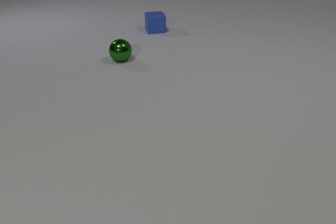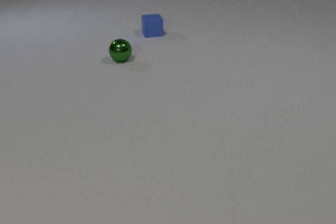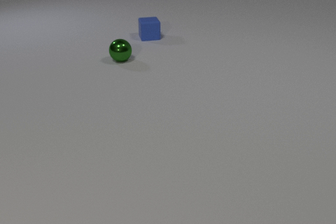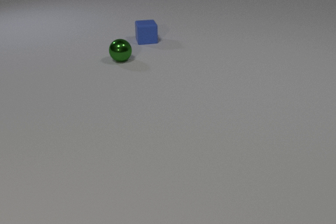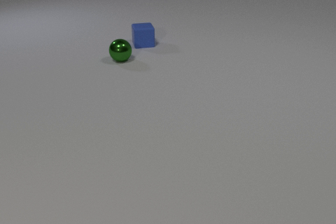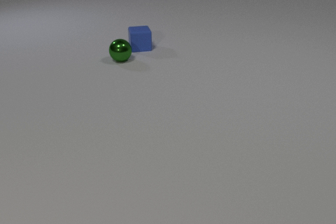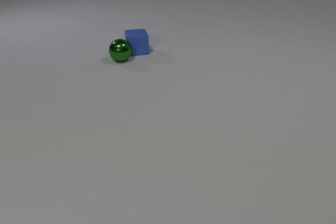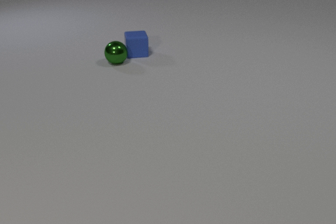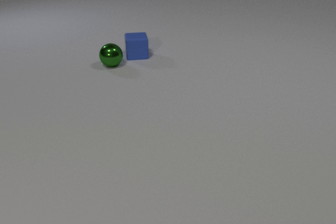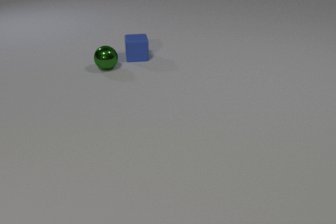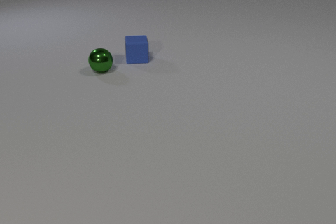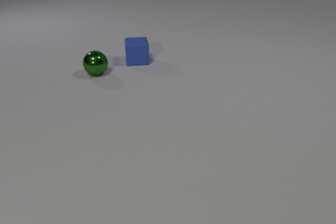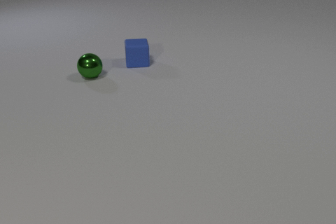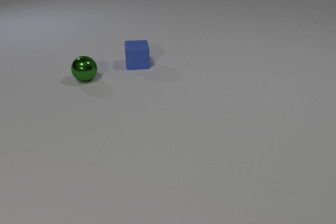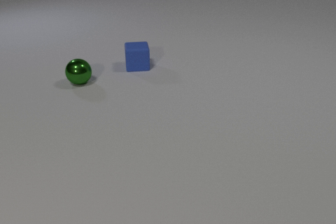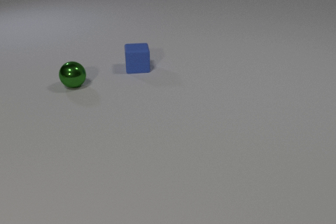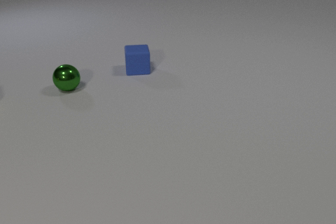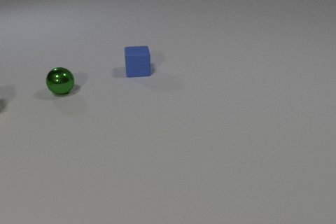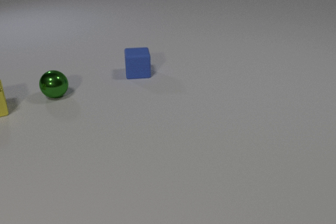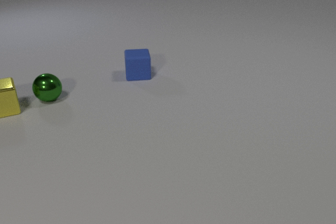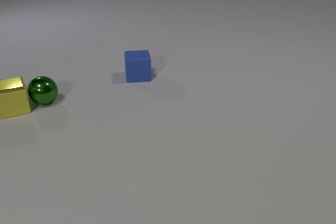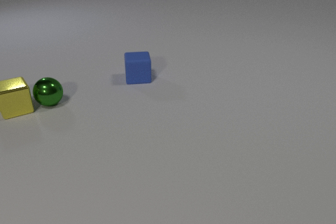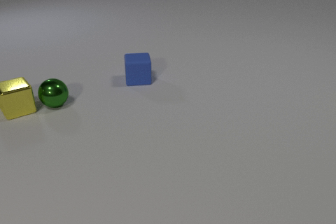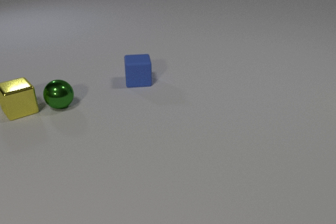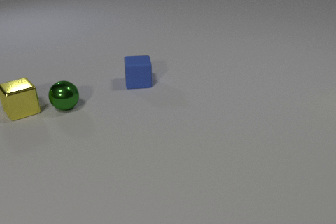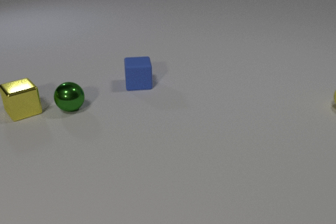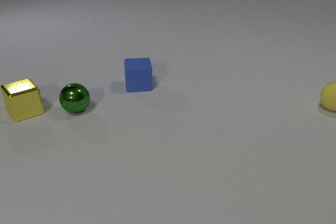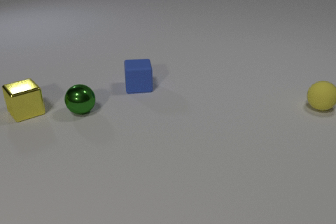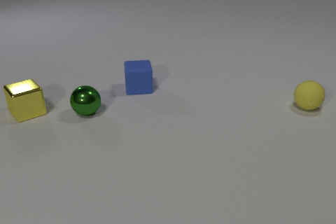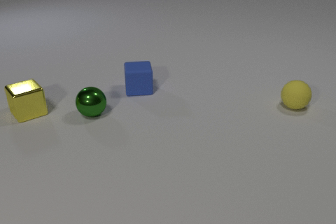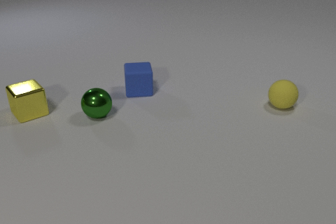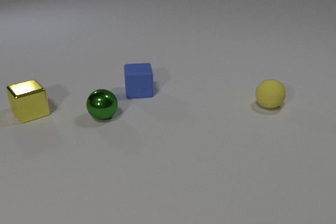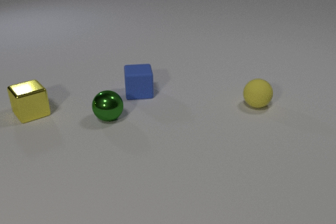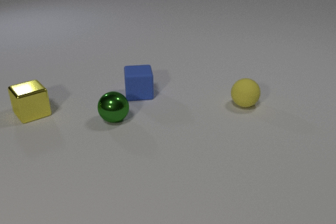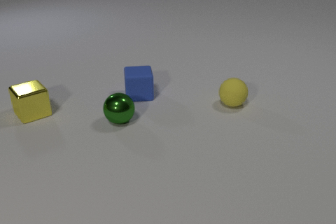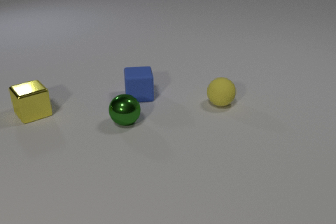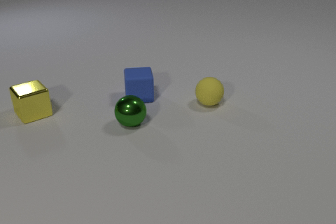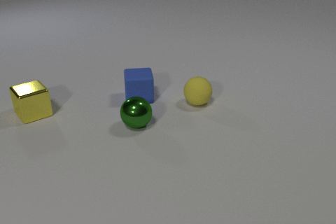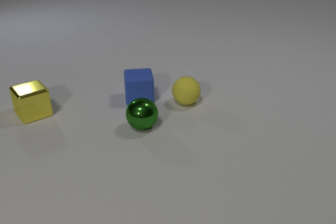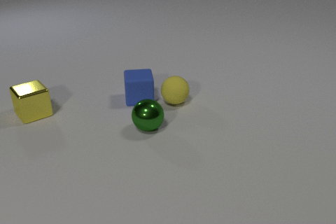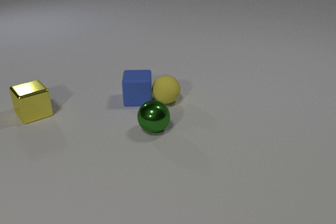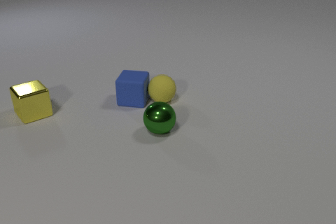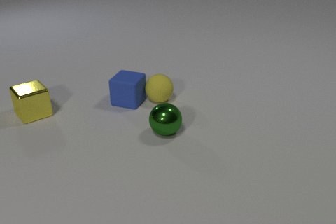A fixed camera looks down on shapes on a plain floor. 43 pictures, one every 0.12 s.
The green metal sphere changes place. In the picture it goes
toward the camera.
The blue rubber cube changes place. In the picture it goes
toward the camera.
0.00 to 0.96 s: The blue rubber cube slides toward the camera. The green metal sphere rolls toward the camera and to the left. The blue rubber cube and the green metal sphere collide.
0.96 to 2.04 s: The blue rubber cube slides toward the camera. The green metal sphere rolls toward the camera and to the left.
2.04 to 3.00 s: The blue rubber cube slides toward the camera. The green metal sphere rolls toward the camera. The yellow metal cube comes in at the left edge, slides to the right. The green metal sphere and the yellow metal cube collide.
3.00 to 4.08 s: The blue rubber cube slides toward the camera. The green metal sphere rolls to the right and toward the camera. The yellow metal cube slides to the right and toward the camera. The yellow rubber sphere rolls to the left.
4.08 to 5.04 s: The blue rubber cube slides toward the camera and to the left, spins so that its near face slides to the left, clockwise seen from above. The green metal sphere rolls to the right and toward the camera. The yellow rubber sphere rolls to the left. The blue rubber cube and the yellow rubber sphere collide.
What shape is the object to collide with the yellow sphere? cube.
What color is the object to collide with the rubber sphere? blue.
What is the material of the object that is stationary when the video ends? metal.
